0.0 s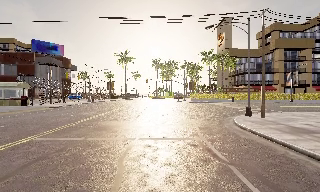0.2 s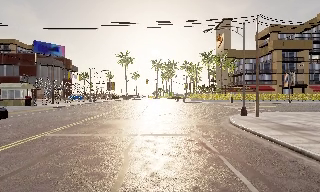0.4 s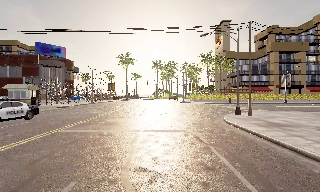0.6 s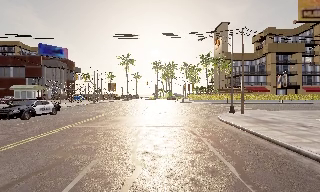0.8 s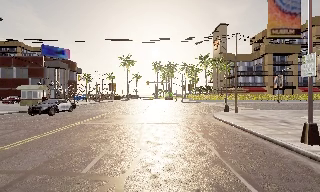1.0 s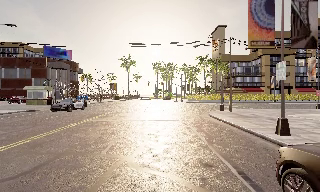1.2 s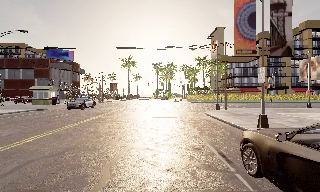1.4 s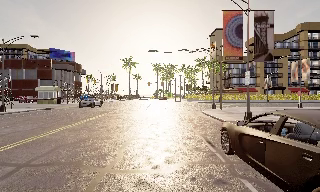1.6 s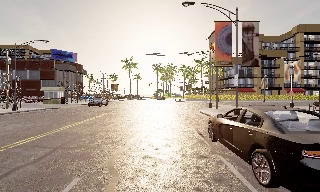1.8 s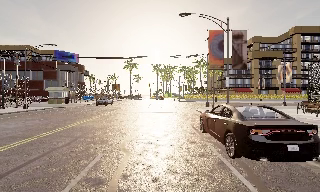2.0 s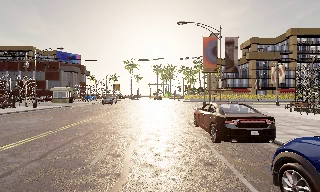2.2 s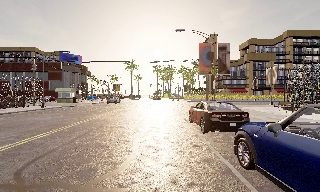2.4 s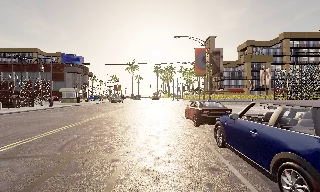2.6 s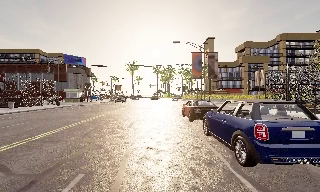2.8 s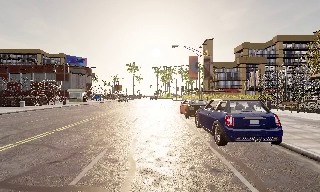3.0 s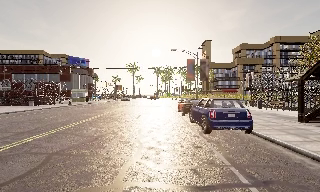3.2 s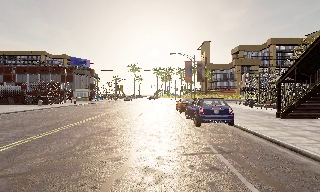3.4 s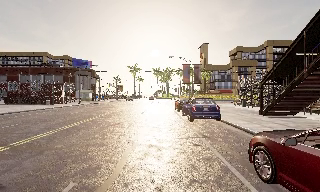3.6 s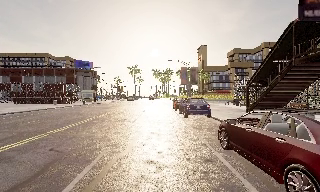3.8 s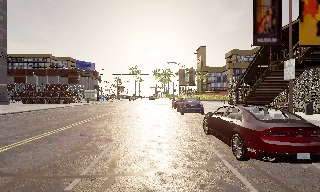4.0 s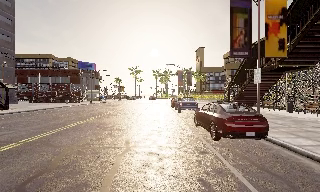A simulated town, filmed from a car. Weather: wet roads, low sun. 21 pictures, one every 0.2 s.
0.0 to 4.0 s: The camera travels backward, about 30 m, so what stands in front gets smaller. It gains speed.
The film runs backward here.
